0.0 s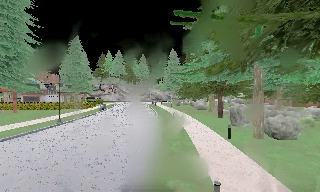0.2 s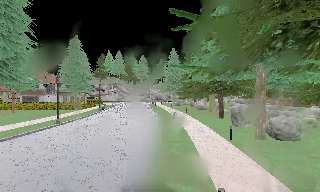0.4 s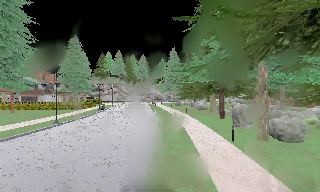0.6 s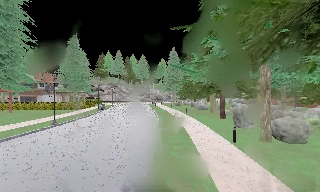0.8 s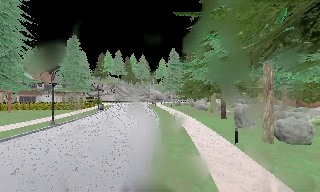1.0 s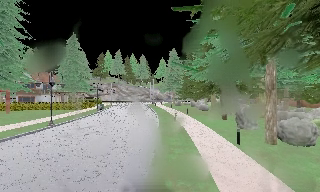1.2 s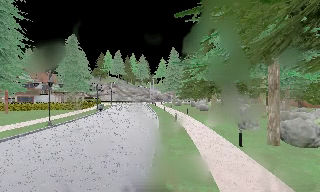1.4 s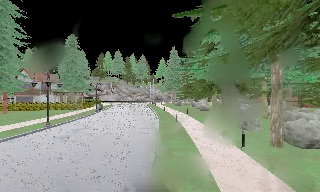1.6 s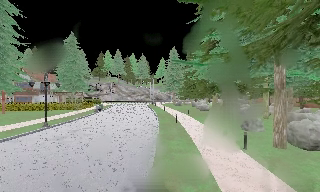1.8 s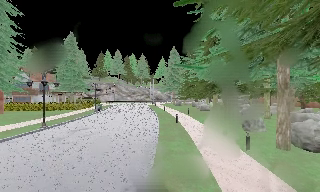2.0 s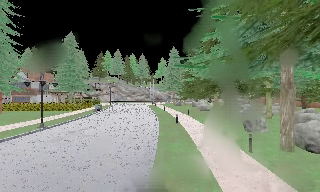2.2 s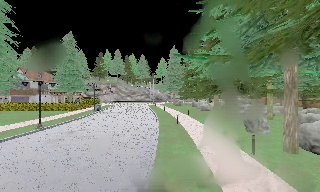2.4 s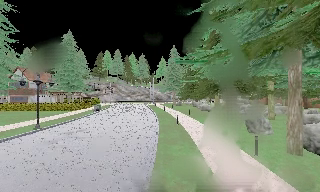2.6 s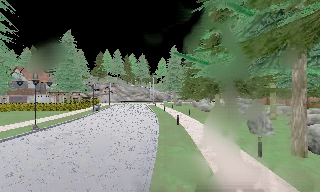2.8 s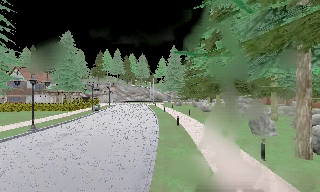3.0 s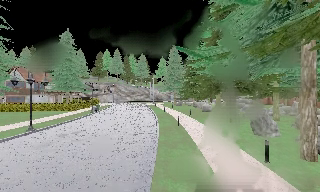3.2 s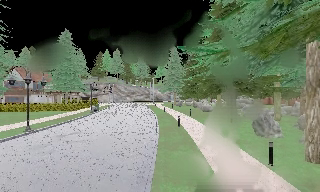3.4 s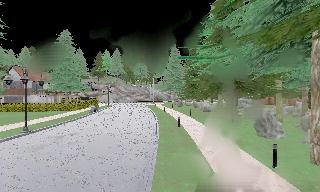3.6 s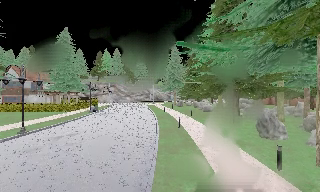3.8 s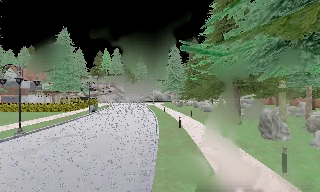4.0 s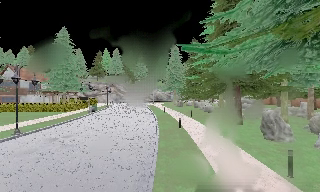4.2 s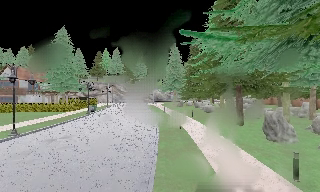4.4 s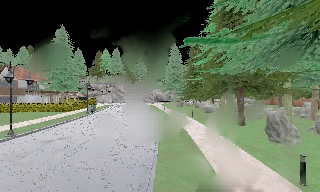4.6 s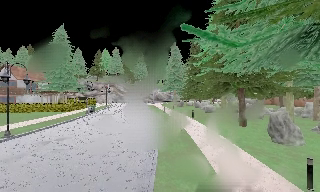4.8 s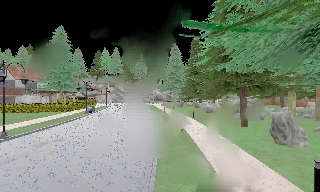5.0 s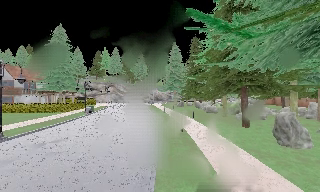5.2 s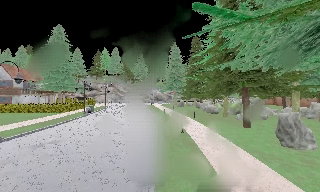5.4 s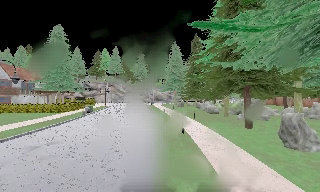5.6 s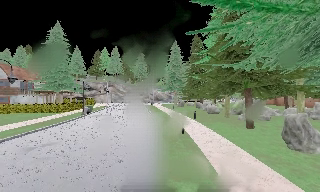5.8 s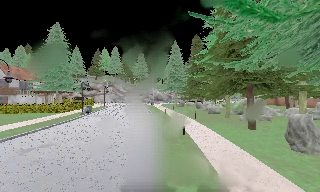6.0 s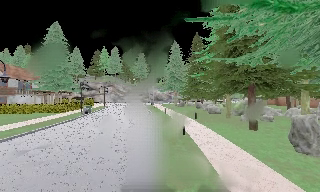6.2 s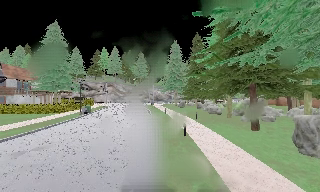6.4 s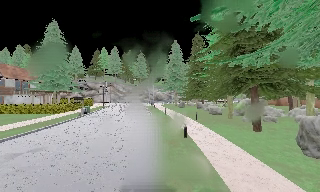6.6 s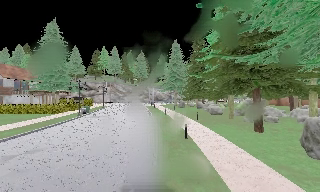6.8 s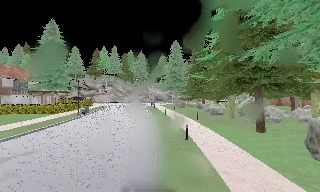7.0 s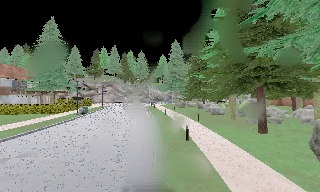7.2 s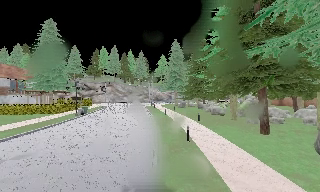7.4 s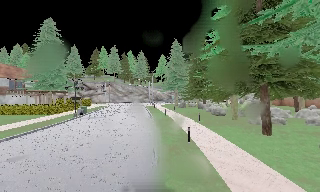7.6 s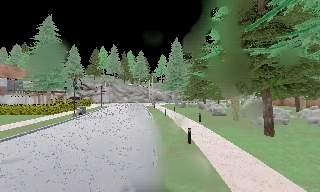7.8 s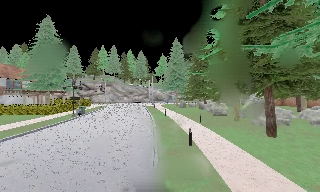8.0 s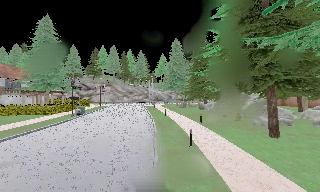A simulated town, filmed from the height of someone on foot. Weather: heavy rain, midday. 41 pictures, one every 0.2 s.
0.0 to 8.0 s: The camera travels forward, about 9 m, so what stands in front looms larger.
The film runs forward here.
